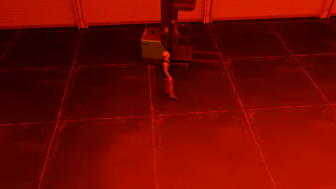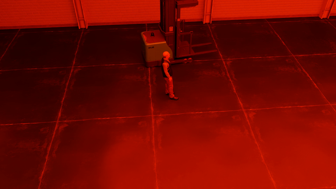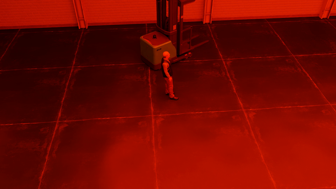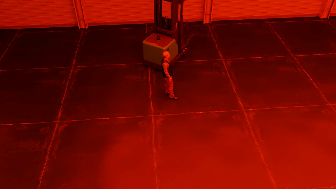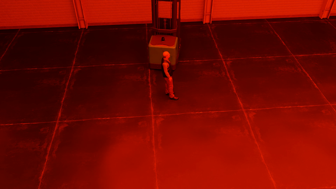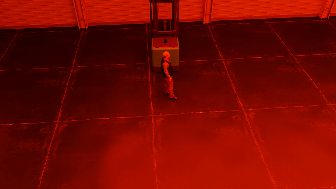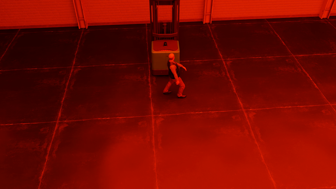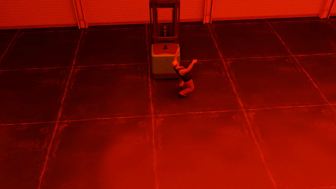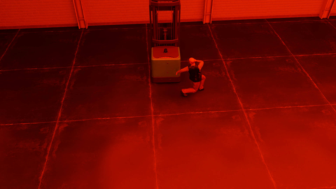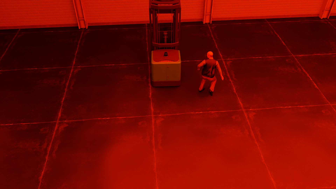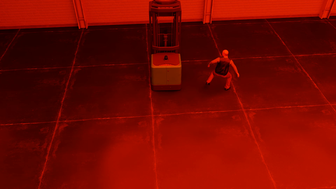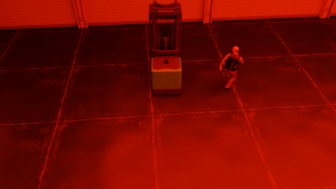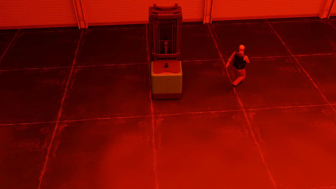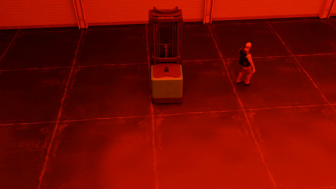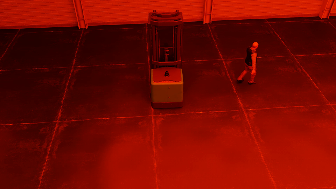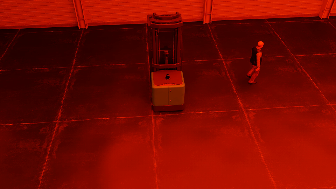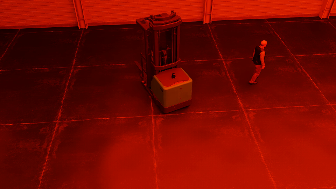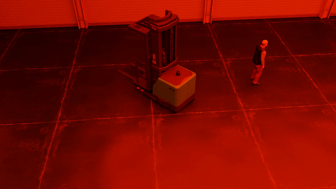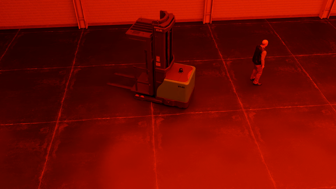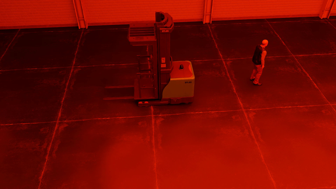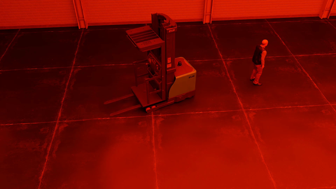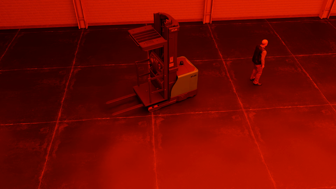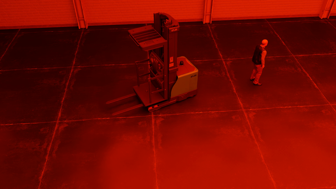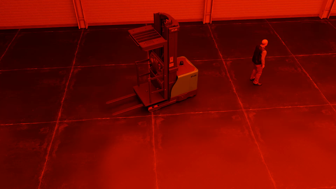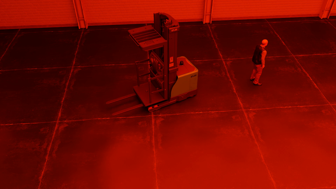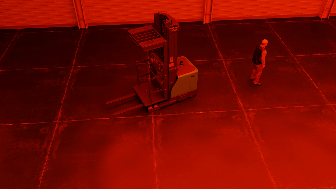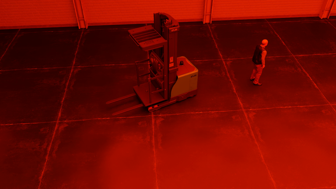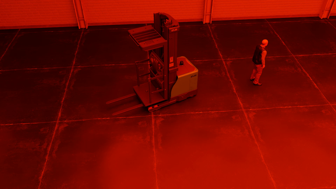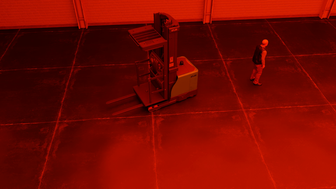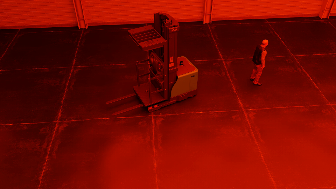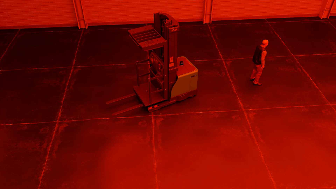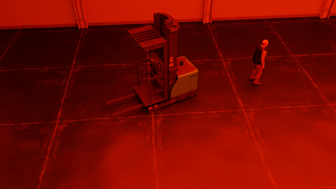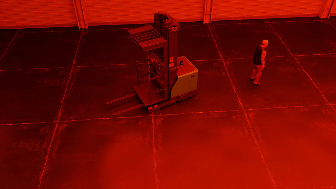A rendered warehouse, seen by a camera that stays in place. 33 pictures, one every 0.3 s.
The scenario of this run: Near miss between a forklift and a person.
